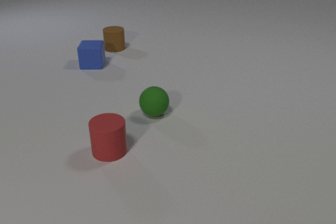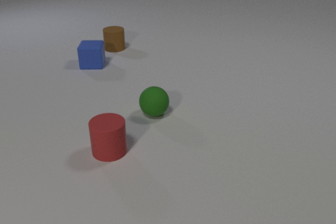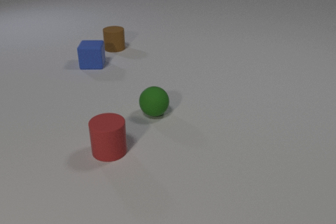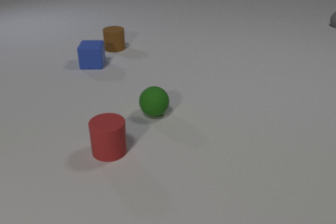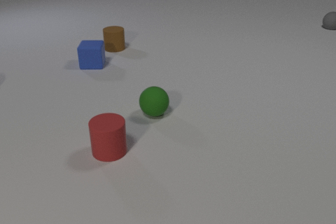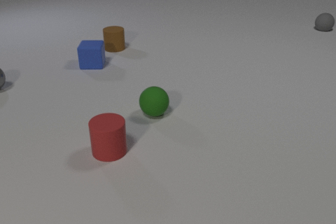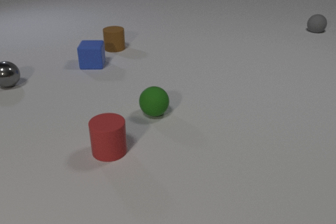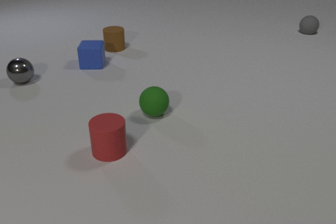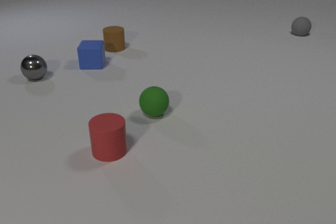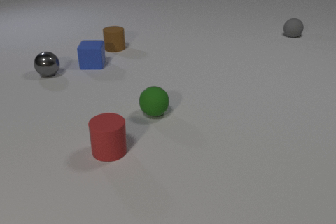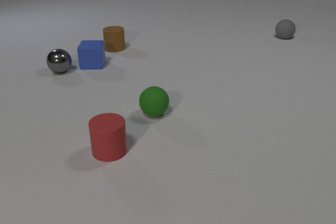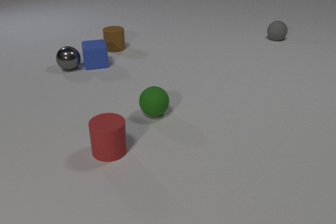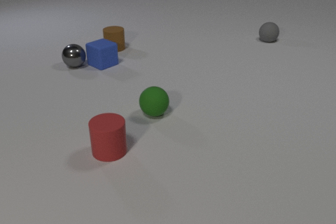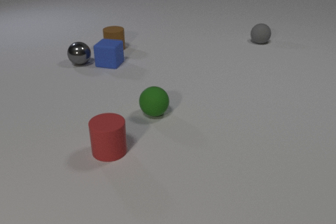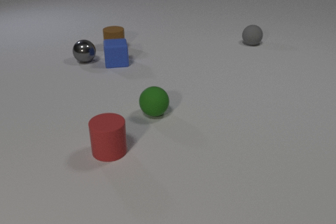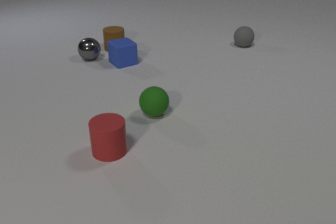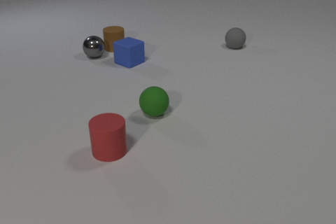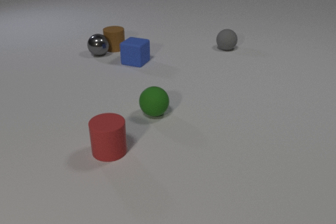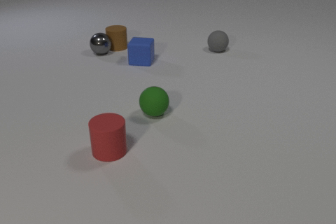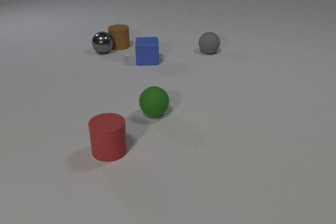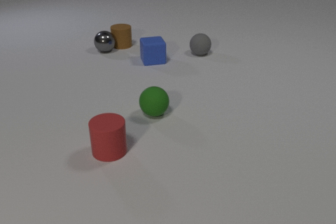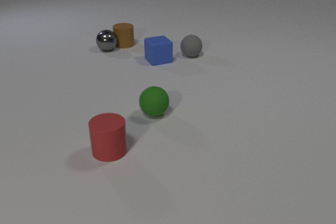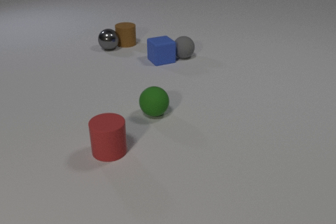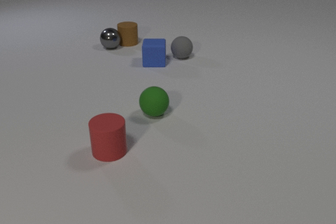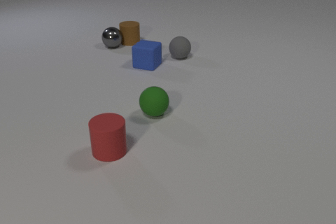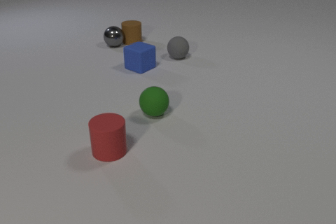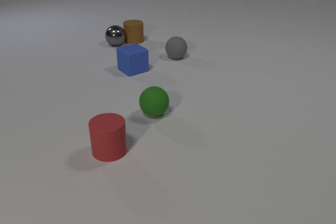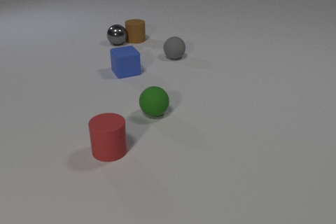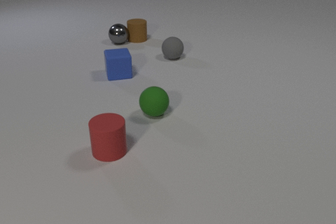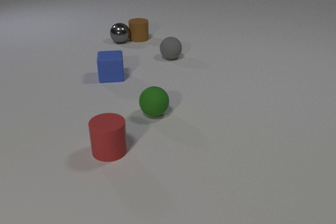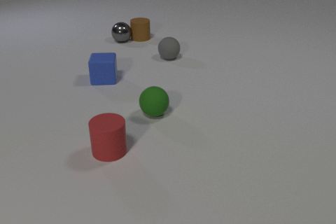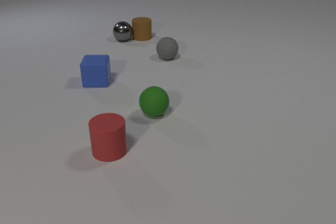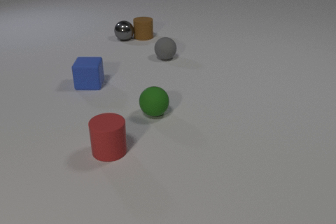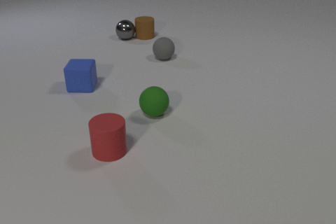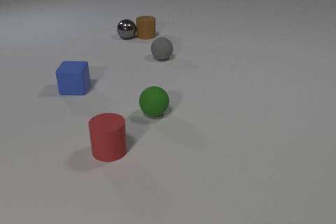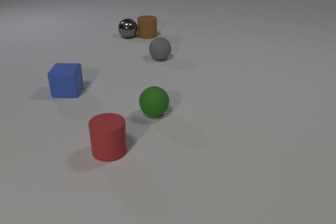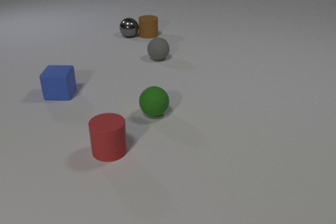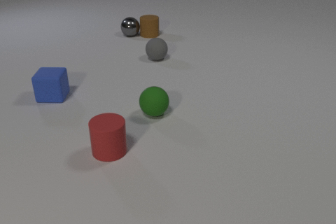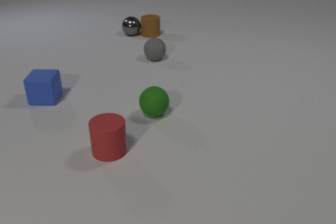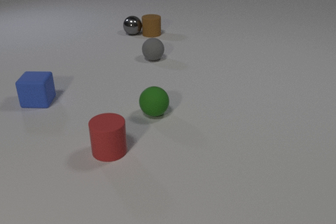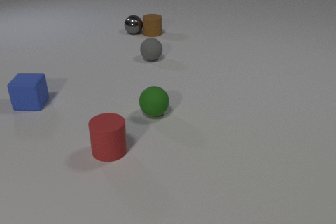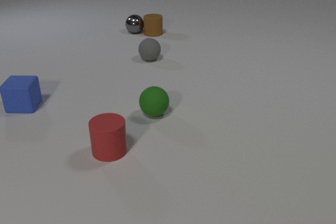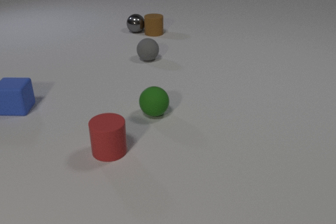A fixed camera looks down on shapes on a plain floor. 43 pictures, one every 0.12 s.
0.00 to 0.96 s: The gray metal sphere comes in at the left edge, rolls to the right. The gray rubber sphere comes in at the right edge, rolls toward the camera and to the left.
0.96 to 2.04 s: The gray metal sphere rolls to the right and away from the camera. The blue rubber cube slides to the right, spins counterclockwise seen from above by about 165 degrees, its near face sliding to the right. The gray rubber sphere rolls to the left and toward the camera. The gray metal sphere and the blue rubber cube collide. The gray metal sphere and the brown rubber cylinder collide.
2.04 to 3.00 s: The gray metal sphere rolls away from the camera and to the right. The blue rubber cube slides toward the camera. The gray rubber sphere rolls to the left and toward the camera. The brown rubber cylinder slides away from the camera and to the right. The blue rubber cube and the gray rubber sphere collide.
3.00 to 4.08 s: The gray metal sphere rolls away from the camera and to the right. The blue rubber cube slides to the left and toward the camera, spins clockwise seen from above by about 60 degrees, its near face sliding to the left. The gray rubber sphere rolls to the left. The brown rubber cylinder slides away from the camera and to the right.
4.08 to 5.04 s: The gray metal sphere rolls away from the camera and to the right. The blue rubber cube slides to the left and toward the camera. The gray rubber sphere rolls to the left. The brown rubber cylinder slides away from the camera and to the right.
How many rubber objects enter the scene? 1.
Are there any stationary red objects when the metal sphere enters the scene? yes.
How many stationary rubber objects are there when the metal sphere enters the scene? 4.
